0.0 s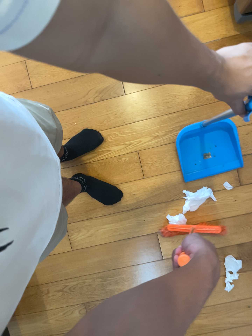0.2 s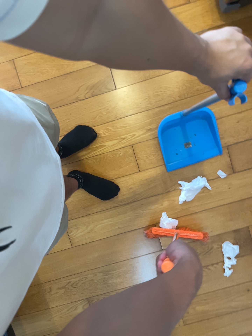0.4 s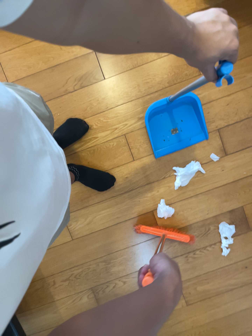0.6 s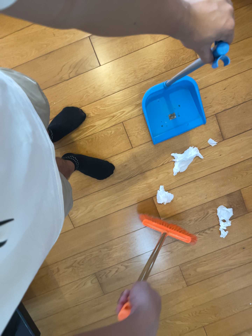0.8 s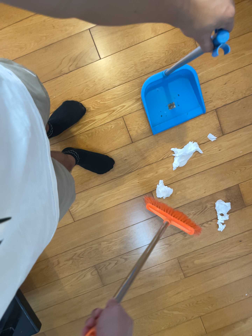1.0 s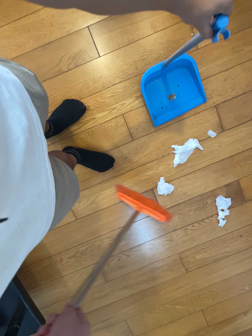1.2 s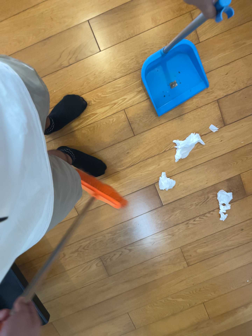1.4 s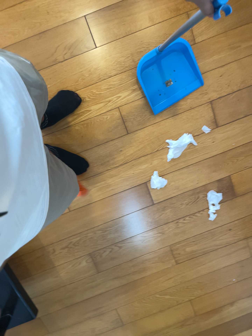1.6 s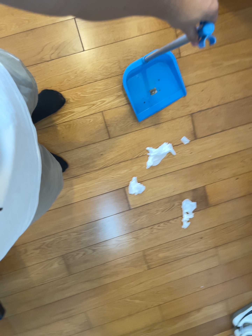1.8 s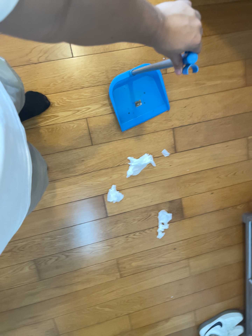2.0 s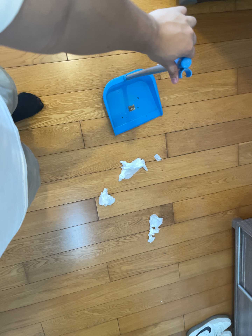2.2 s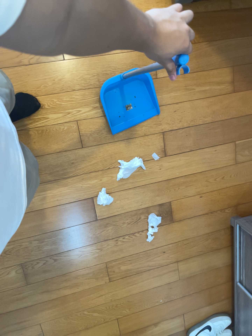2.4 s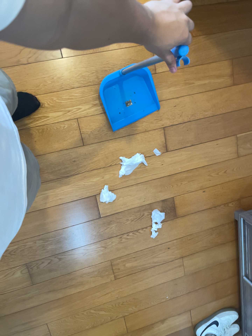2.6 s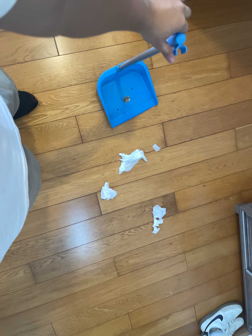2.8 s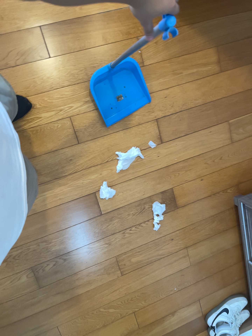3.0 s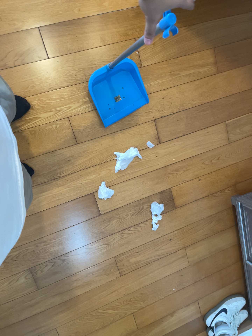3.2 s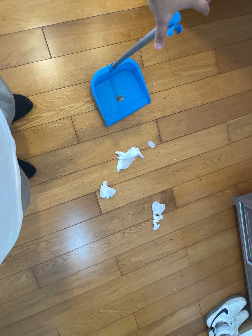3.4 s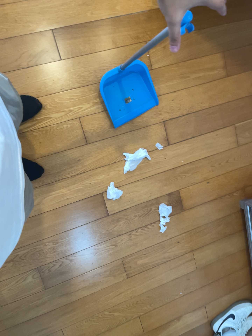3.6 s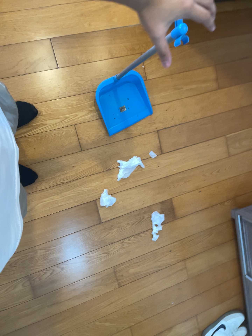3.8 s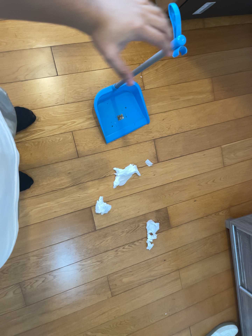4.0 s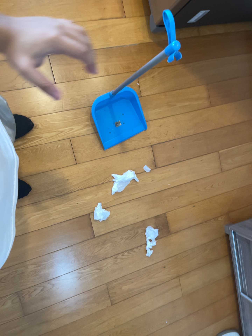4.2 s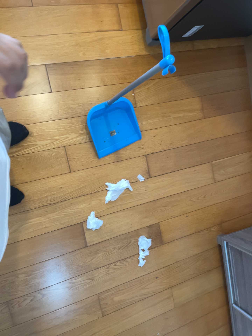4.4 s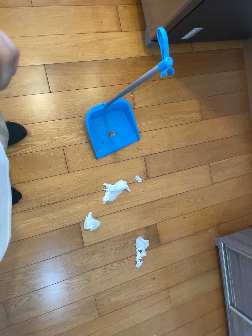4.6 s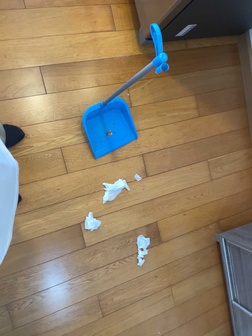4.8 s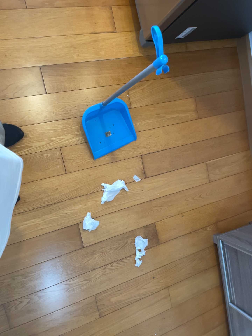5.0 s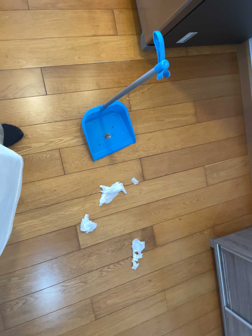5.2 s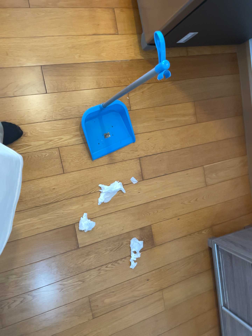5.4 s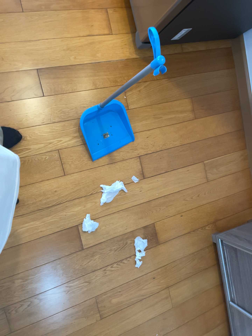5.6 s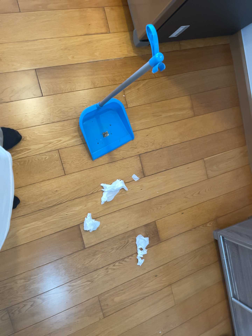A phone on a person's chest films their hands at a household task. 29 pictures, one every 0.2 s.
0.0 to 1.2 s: The camera travels to its left, about 9 cm. Its aim tips toward the bottom of its view by about 10 degrees, and the scene shifts upward. It rolls about its line of sight by about 10 degrees, and the scene rotates counterclockwise.
1.2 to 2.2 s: The camera swings to its right by about 15 degrees, and the scene slides to the left. It rolls about its line of sight by about 10 degrees, and the scene rotates clockwise.
2.2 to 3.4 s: The camera travels toward the bottom of its view, about 10 cm, so close, fixed things drift upward.
3.4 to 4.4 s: The camera's aim tips toward the top of its view by about 10 degrees, and the scene shifts downward.
4.4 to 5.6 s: The camera shifts only a little, or ends up much as it began.
The film runs backward here.
